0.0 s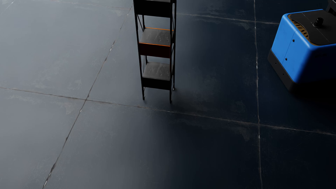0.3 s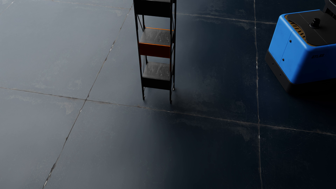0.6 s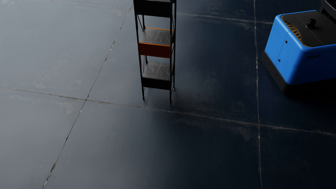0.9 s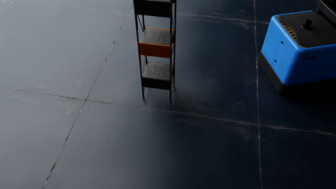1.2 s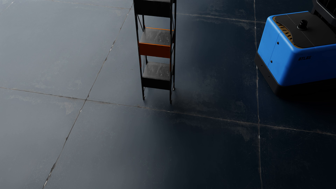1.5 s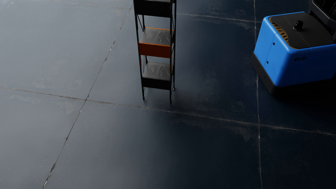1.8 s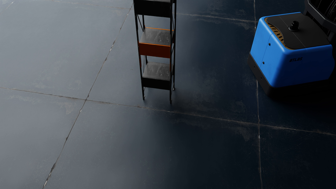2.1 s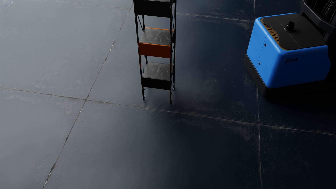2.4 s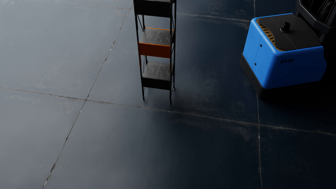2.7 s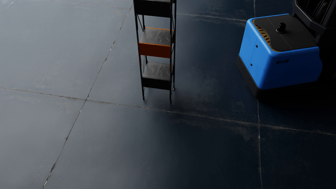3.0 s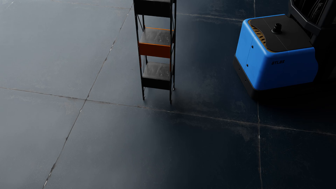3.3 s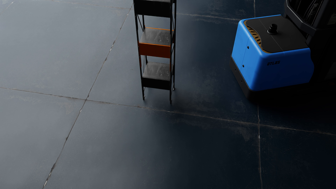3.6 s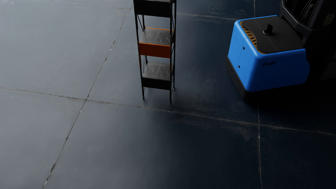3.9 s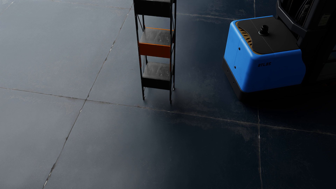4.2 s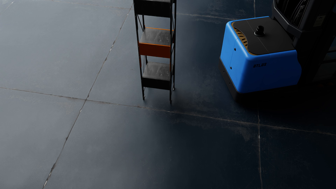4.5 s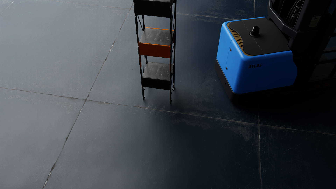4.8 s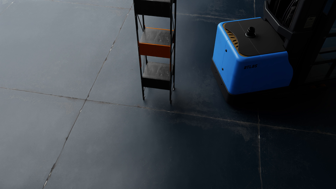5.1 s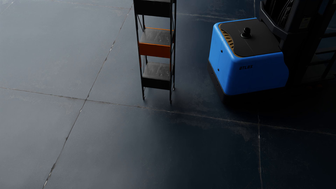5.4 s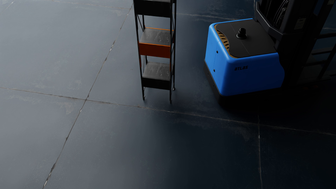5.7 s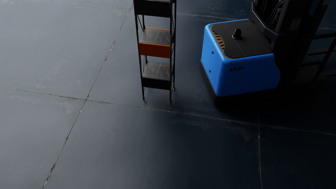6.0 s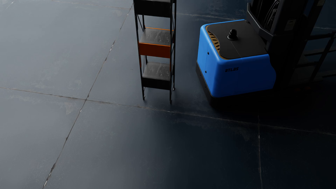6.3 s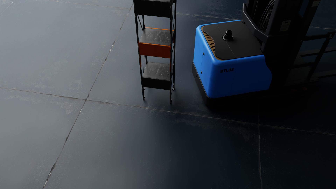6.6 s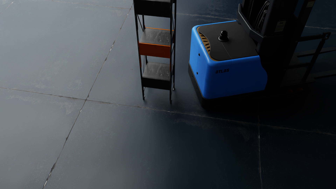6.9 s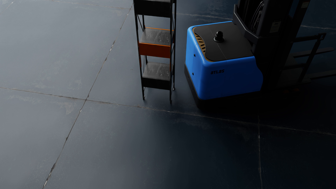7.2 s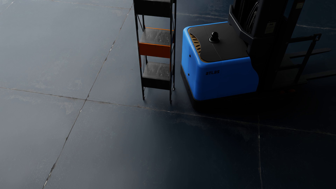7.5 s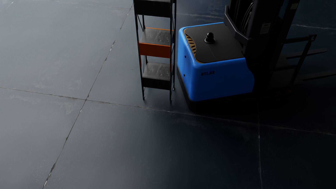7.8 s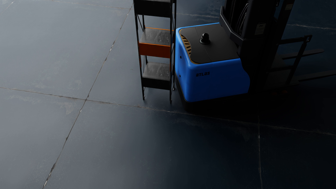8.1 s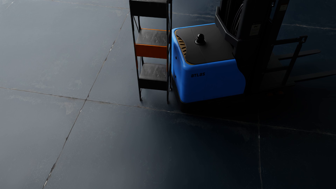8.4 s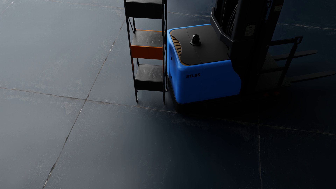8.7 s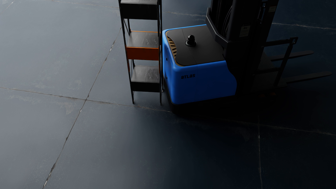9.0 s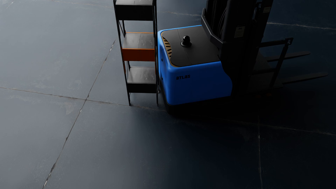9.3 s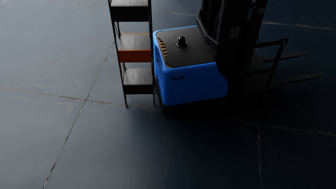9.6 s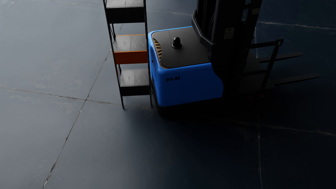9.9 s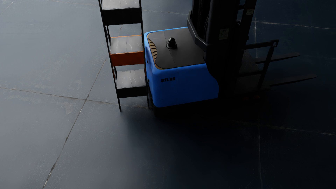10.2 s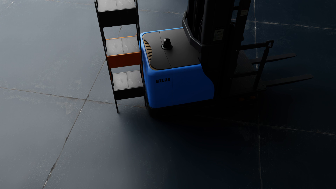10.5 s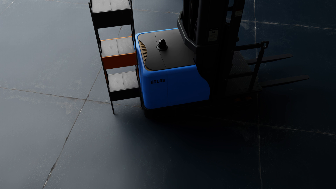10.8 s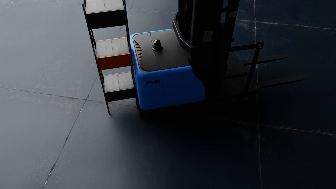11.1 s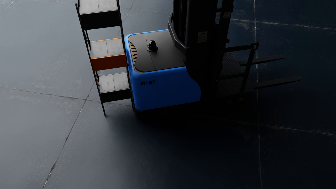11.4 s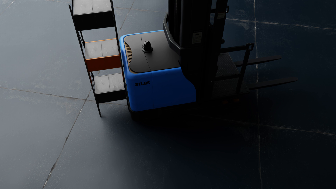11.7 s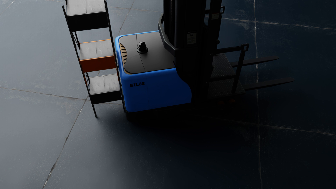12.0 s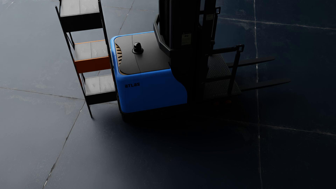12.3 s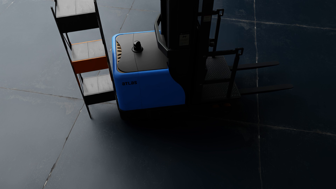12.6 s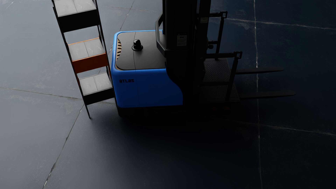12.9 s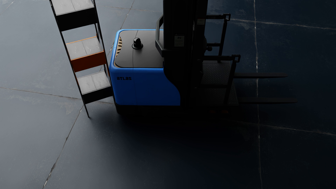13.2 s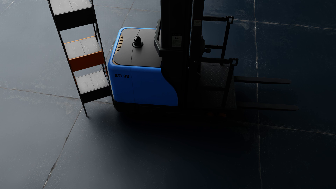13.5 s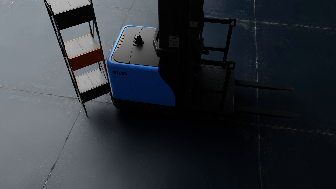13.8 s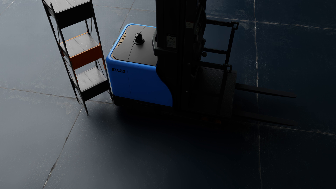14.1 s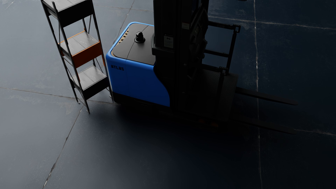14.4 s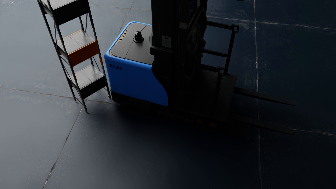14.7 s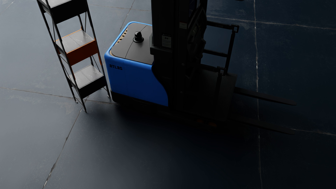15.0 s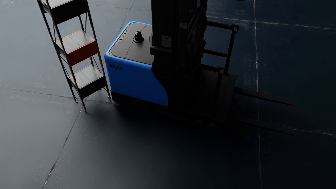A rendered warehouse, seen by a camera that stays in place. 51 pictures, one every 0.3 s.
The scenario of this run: A forklift runs into an object in its way.
